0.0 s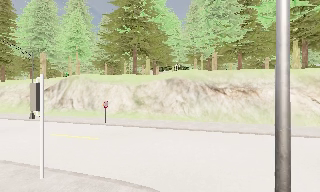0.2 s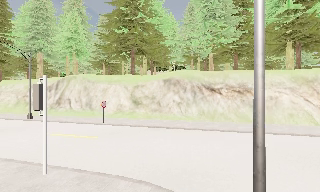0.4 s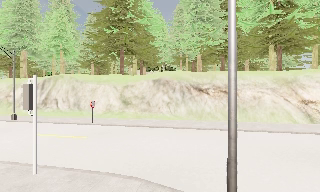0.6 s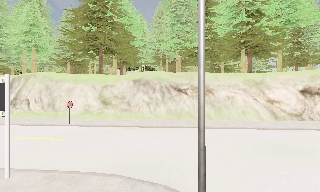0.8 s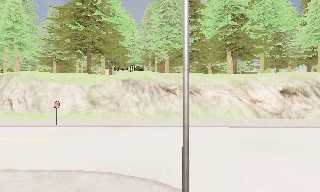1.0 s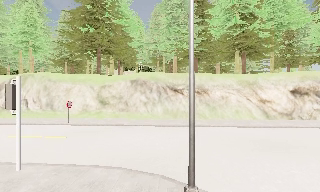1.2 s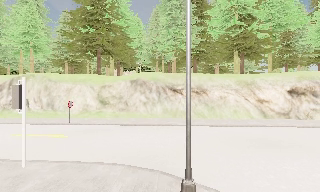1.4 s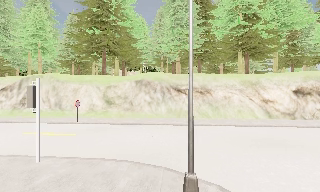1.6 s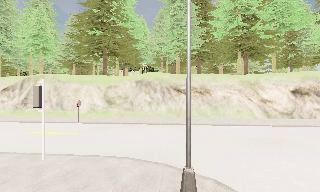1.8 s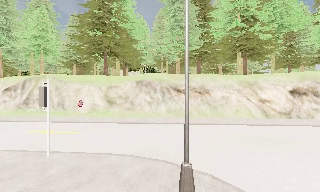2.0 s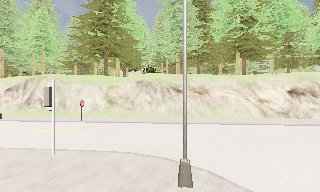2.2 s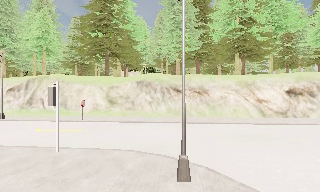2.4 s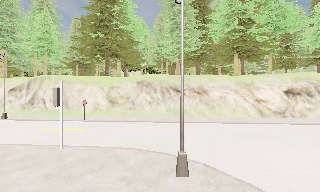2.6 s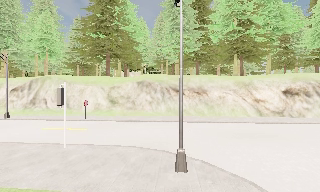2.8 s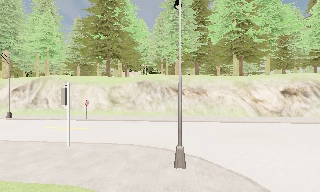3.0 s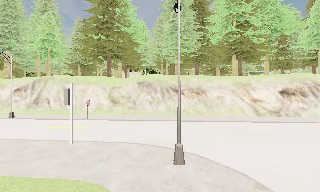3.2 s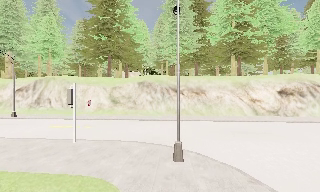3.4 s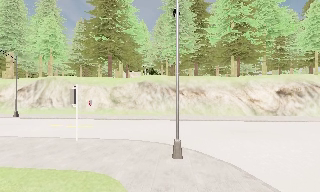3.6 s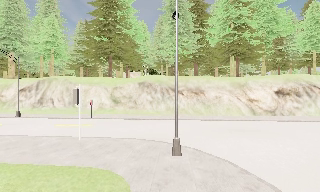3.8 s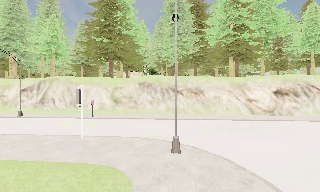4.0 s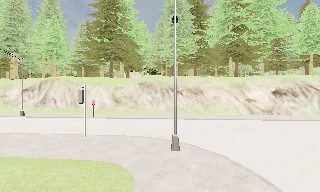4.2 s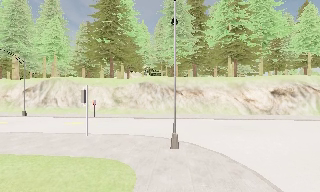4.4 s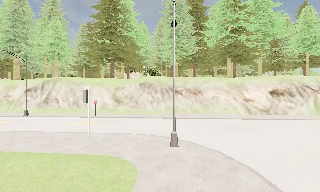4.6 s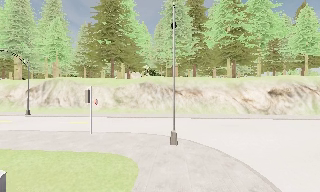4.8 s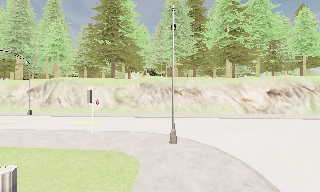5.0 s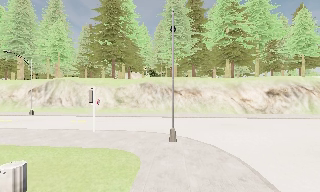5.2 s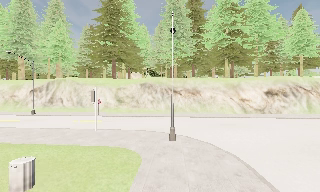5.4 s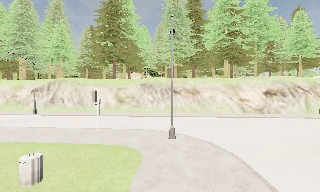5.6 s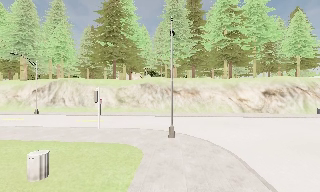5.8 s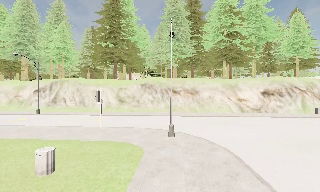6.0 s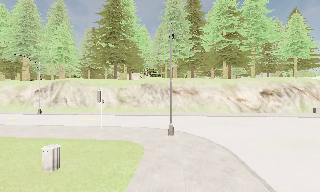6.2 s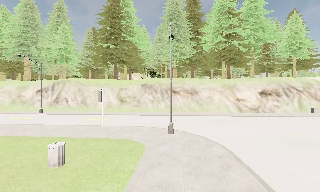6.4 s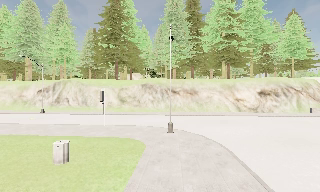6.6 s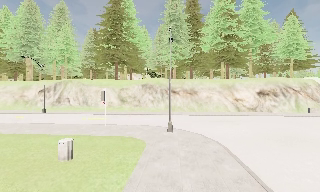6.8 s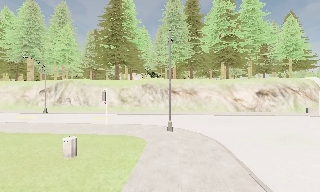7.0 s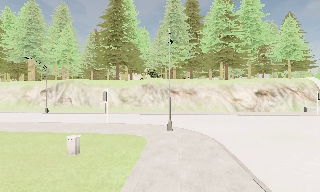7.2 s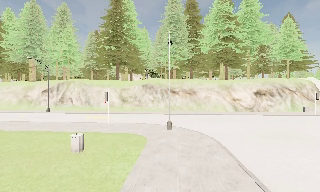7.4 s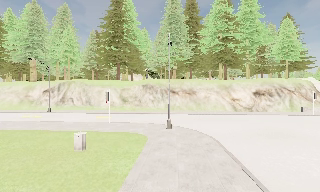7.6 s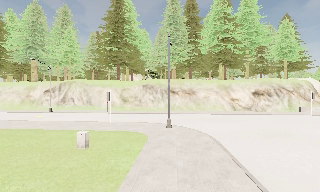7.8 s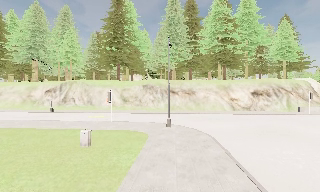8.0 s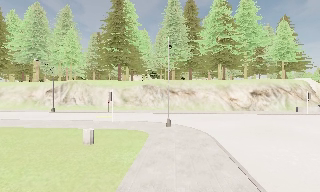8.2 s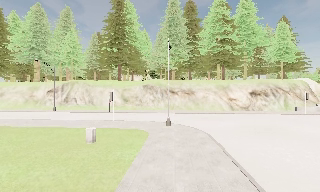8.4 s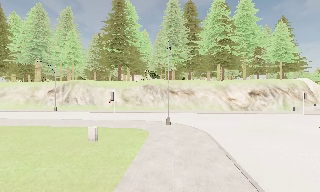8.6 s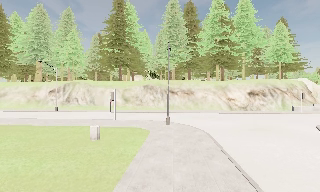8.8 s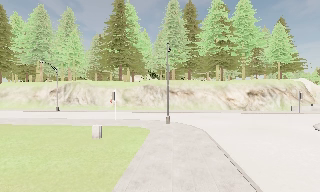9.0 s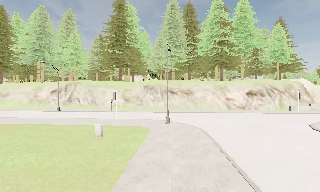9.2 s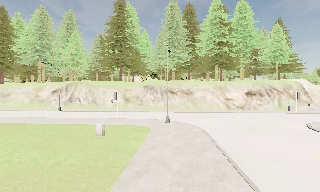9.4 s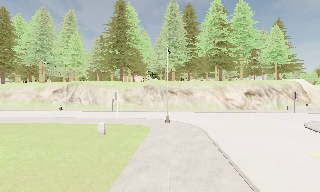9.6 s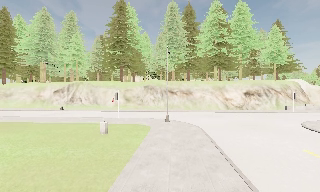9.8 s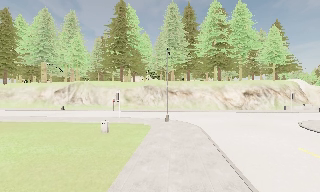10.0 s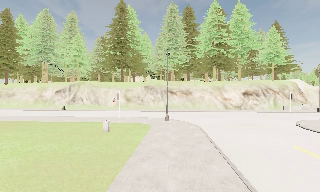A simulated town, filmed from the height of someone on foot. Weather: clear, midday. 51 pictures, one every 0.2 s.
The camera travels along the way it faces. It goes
backward.
0.0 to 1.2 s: The camera swings to its right by about 15 degrees, and the scene slides to the left. It travels backward, about 1.5 m, so what stands in front gets smaller.
1.2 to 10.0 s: The camera travels backward, about 13 m, so what stands in front gets smaller.
The film runs backward here.
